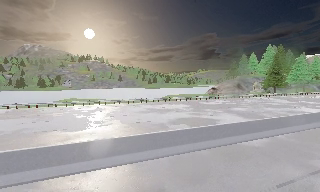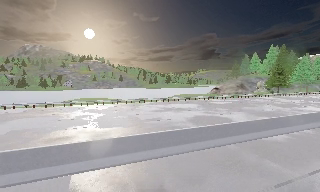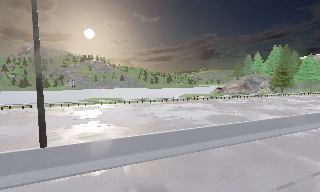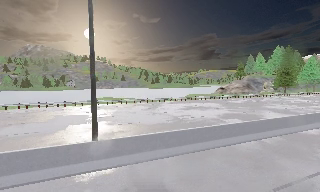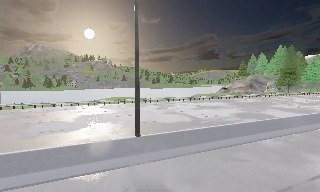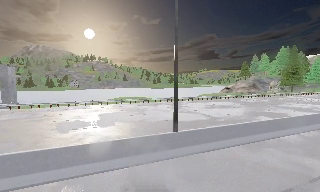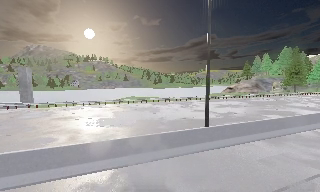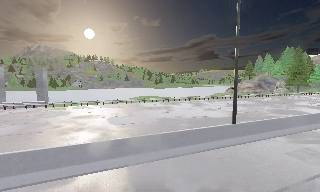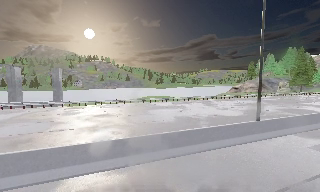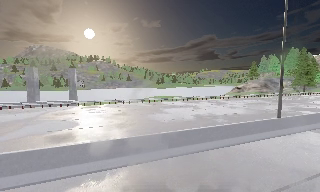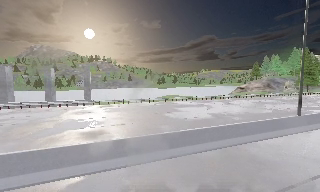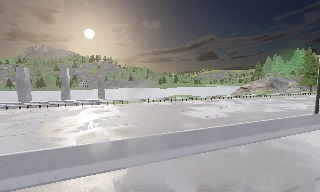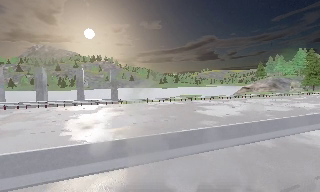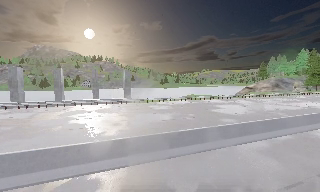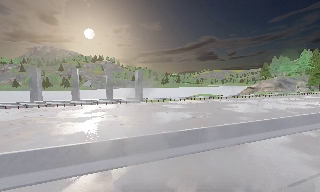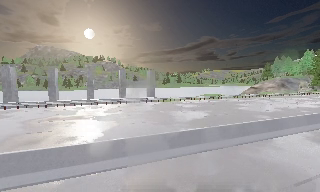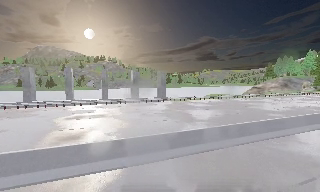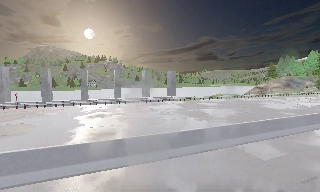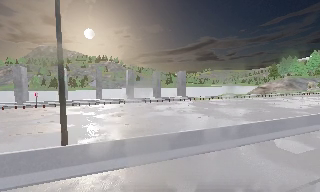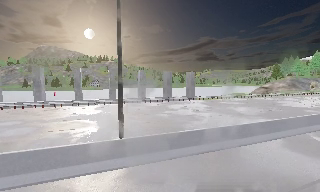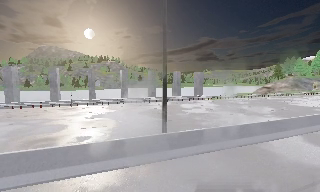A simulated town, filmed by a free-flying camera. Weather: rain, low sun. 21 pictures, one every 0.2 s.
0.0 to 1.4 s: The camera travels to its left, about 13 m, so close, fixed things drift to the right.
1.4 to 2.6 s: The camera travels to its left and backward, about 13 m, so close, fixed things drift to the right.
2.6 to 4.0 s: The camera travels to its left, about 15 m, so close, fixed things drift to the right.
The film runs backward here.
